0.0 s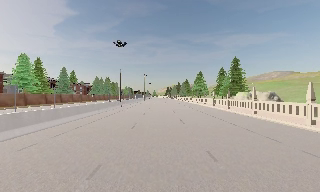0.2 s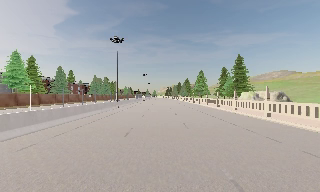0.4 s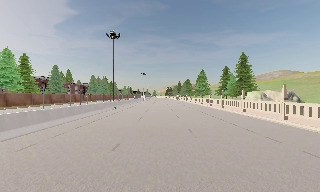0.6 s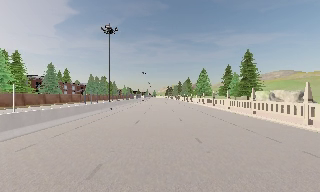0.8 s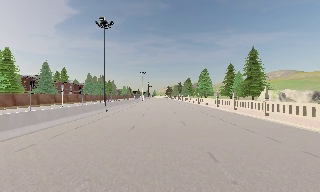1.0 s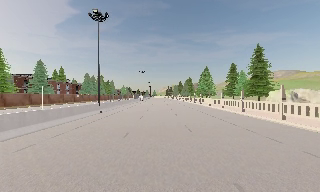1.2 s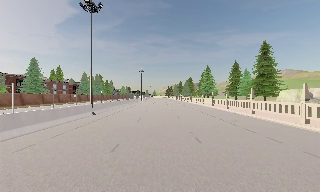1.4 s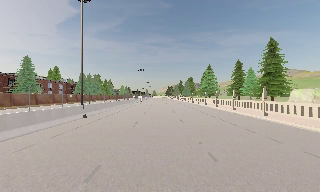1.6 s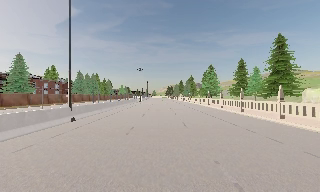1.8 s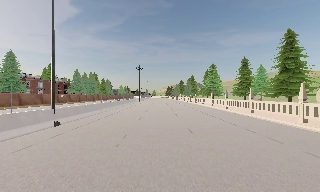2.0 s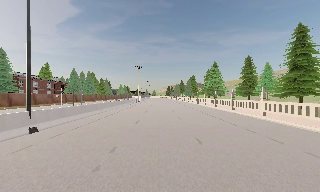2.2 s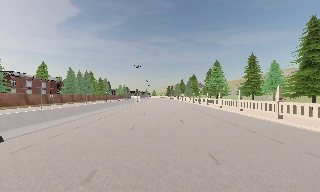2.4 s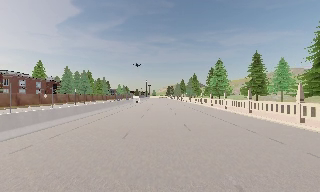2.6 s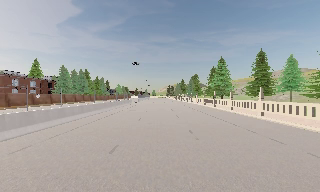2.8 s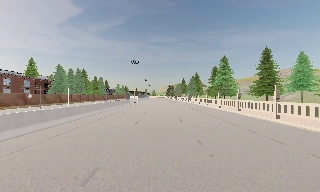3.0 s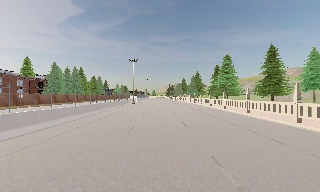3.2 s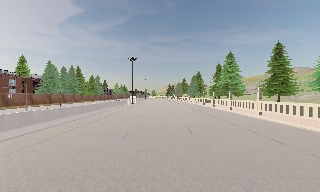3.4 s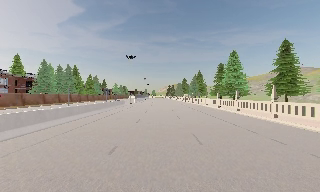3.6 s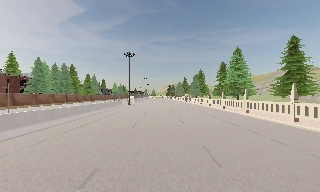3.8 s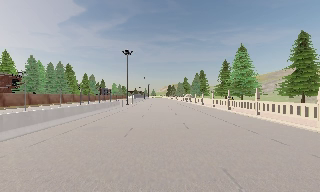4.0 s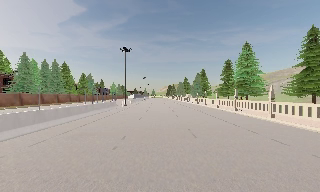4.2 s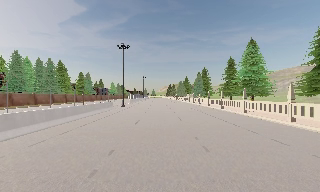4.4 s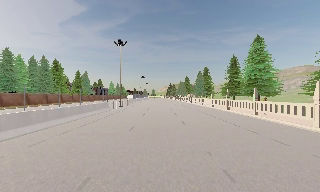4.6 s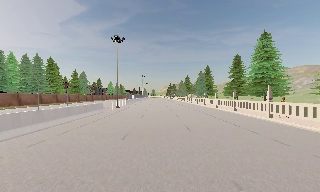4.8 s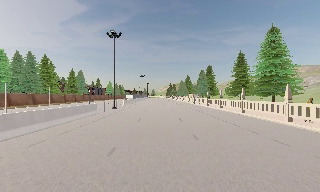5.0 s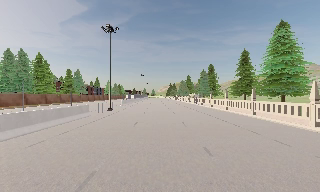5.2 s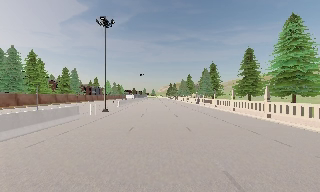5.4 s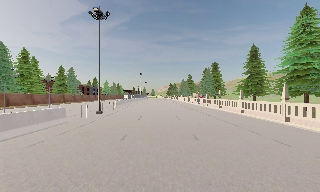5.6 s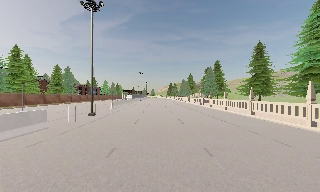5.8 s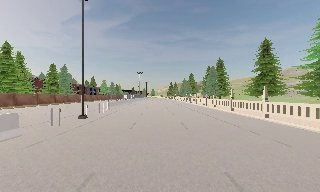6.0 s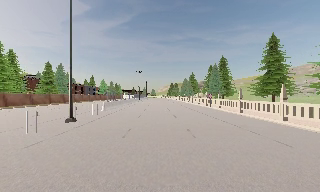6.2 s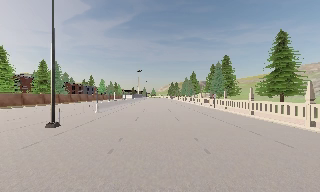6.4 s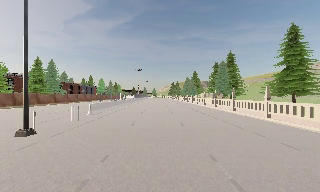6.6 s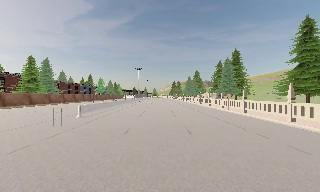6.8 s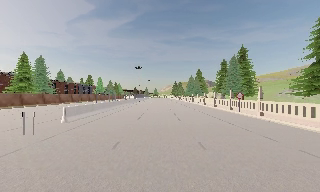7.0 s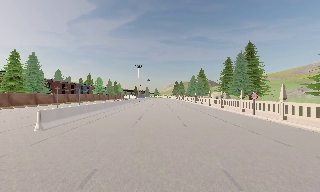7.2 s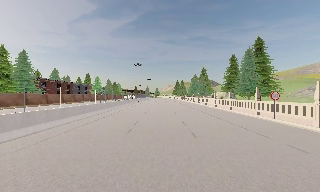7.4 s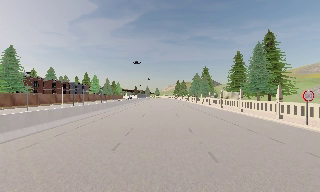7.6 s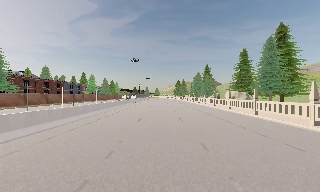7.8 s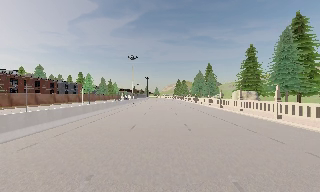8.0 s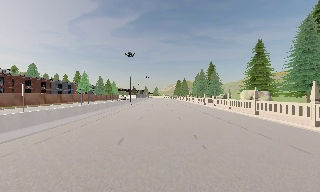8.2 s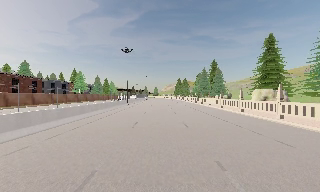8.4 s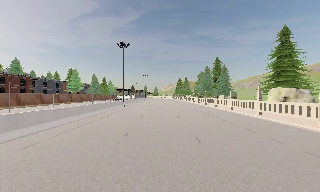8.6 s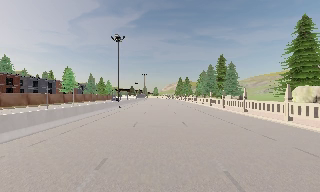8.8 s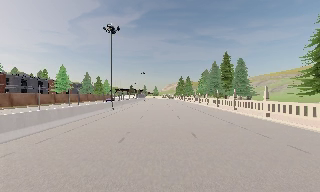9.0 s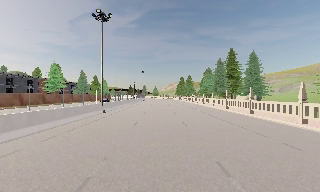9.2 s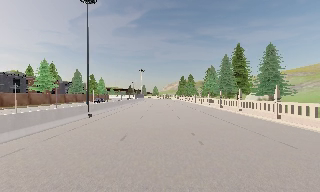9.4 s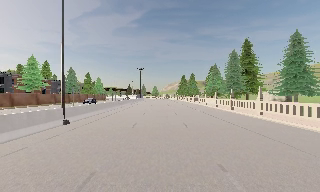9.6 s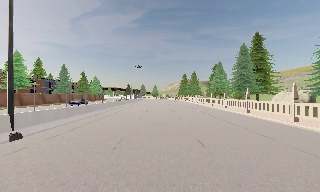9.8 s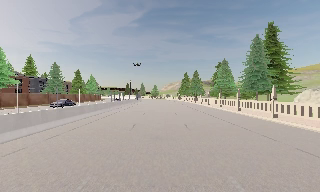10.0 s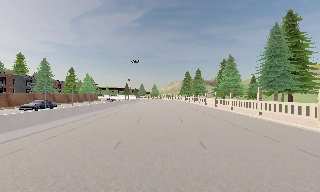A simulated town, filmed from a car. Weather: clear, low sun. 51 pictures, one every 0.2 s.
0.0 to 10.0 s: The camera travels forward, about 125 m, so what stands in front looms larger. It gains speed.
The film runs forward here.
